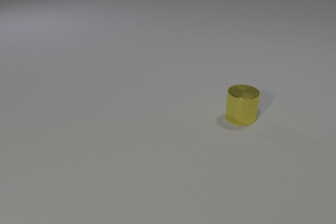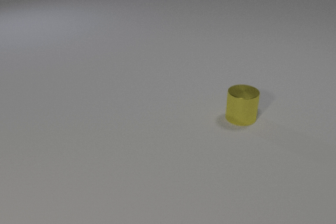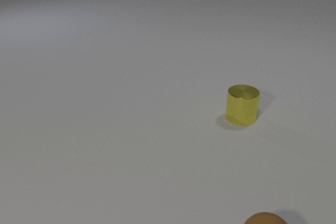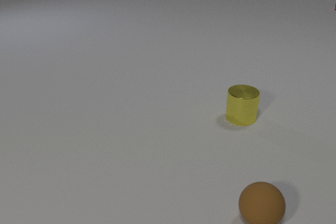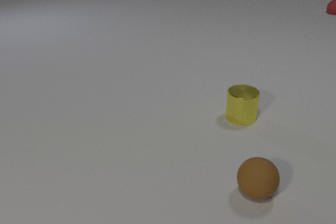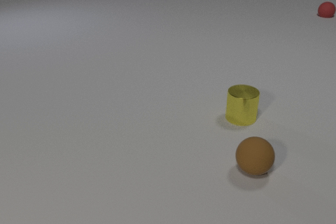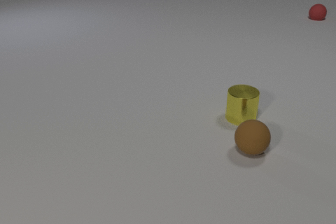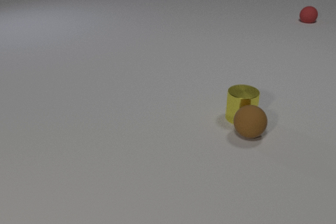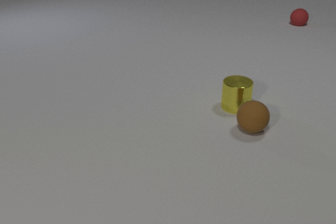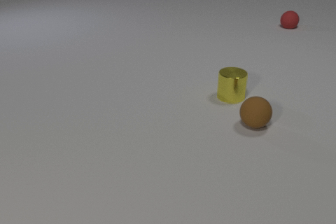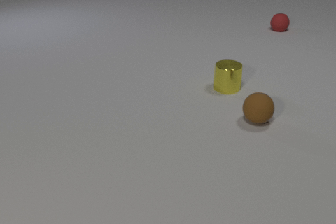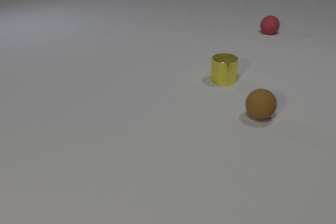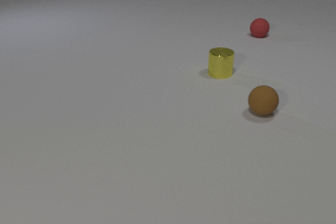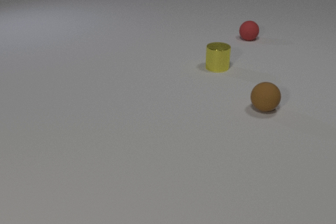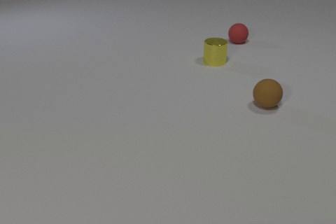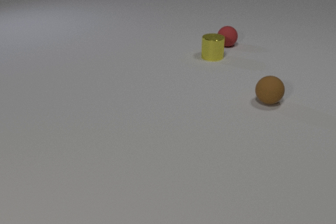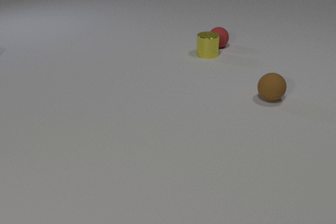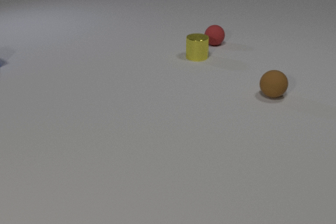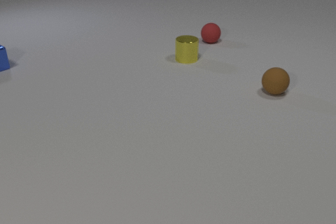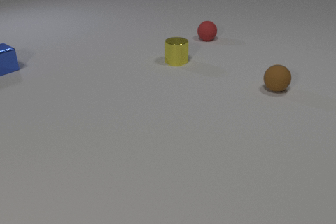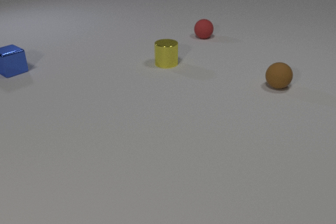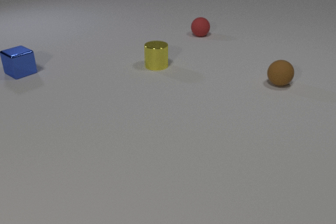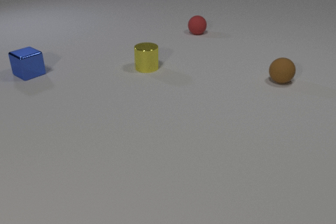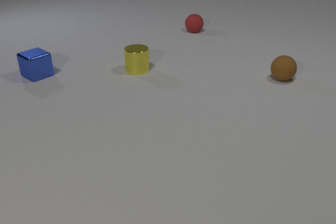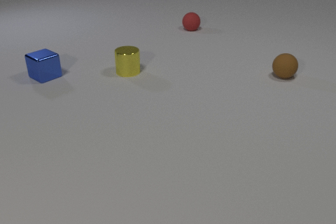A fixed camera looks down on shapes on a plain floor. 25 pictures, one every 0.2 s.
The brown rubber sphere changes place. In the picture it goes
away from the camera.
0.0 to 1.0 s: The brown rubber sphere comes in at the bottom edge, rolls away from the camera. The red rubber sphere comes in at the right edge, rolls toward the camera and to the left.
1.0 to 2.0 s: The brown rubber sphere rolls away from the camera. The yellow metal cylinder slides away from the camera. The red rubber sphere rolls toward the camera and to the left. The brown rubber sphere and the yellow metal cylinder collide.
2.0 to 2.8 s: The brown rubber sphere rolls away from the camera. The yellow metal cylinder slides away from the camera. The red rubber sphere rolls toward the camera and to the left.
2.8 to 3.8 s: The brown rubber sphere rolls away from the camera. The yellow metal cylinder slides to the left. The red rubber sphere rolls to the left. The blue metal cube comes in at the left edge, slides to the right and toward the camera. The yellow metal cylinder and the red rubber sphere collide.
3.8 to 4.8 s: The brown rubber sphere rolls away from the camera. The yellow metal cylinder slides to the left and toward the camera. The red rubber sphere rolls away from the camera and to the left. The blue metal cube slides to the right and toward the camera.
How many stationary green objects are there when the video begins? 0.
Are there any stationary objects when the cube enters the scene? no.
What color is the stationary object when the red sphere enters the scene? yellow.
